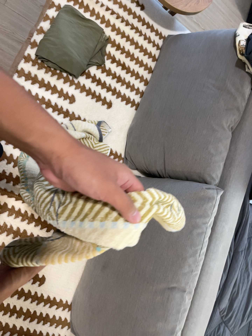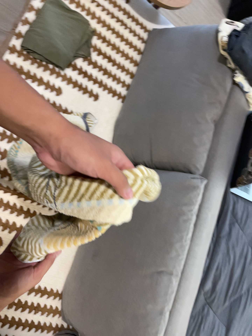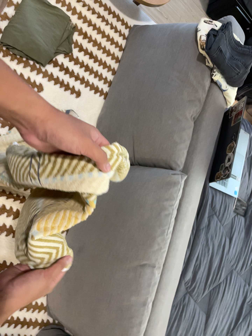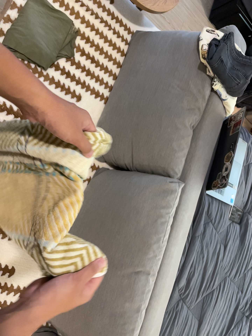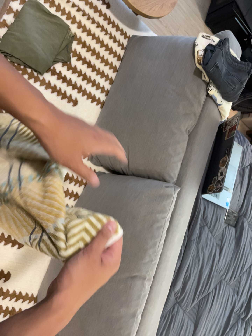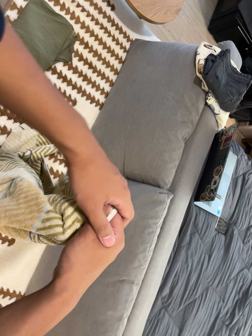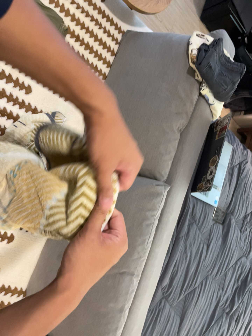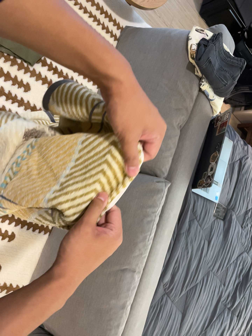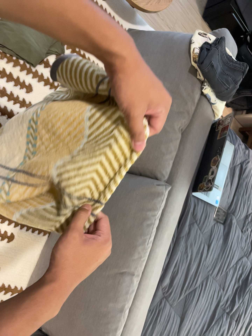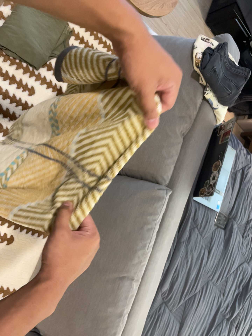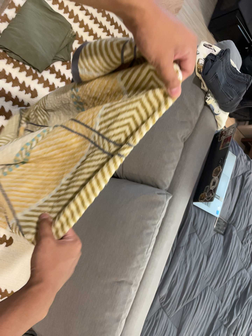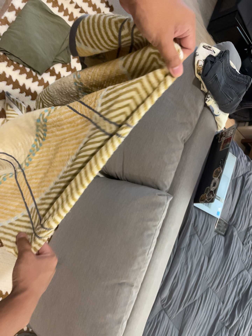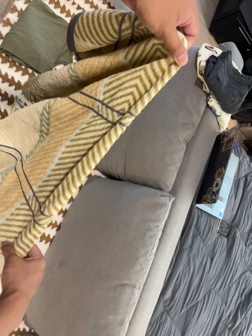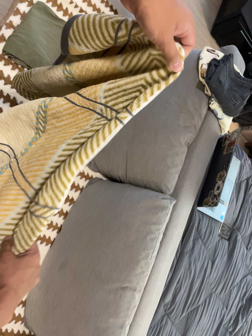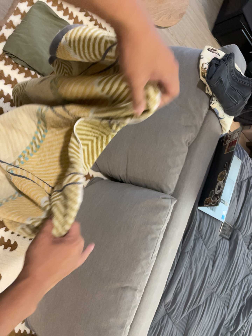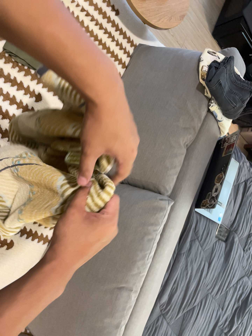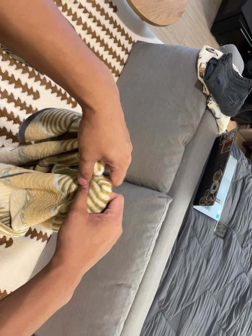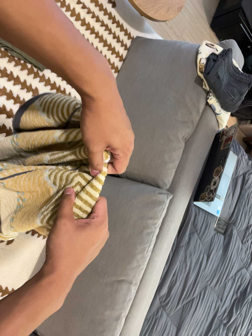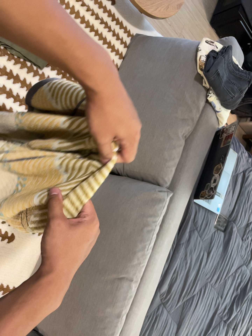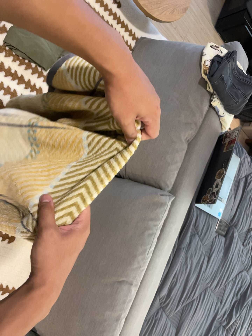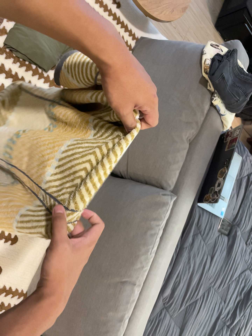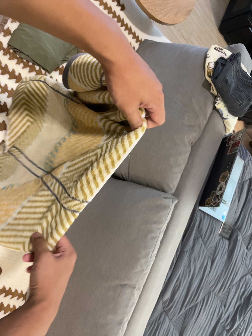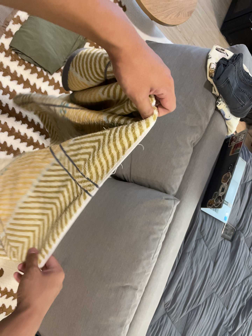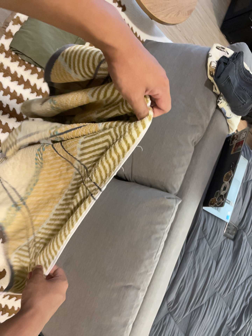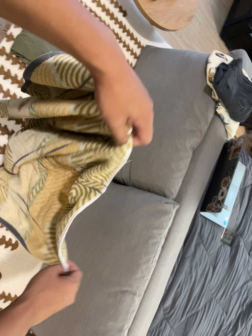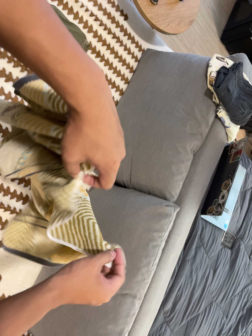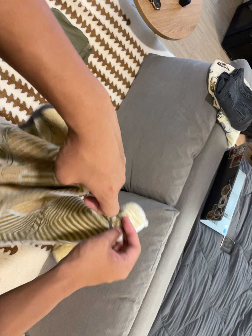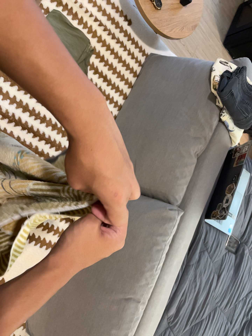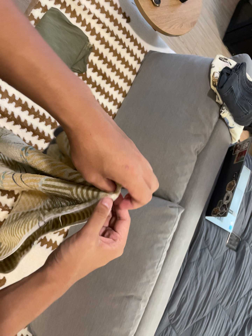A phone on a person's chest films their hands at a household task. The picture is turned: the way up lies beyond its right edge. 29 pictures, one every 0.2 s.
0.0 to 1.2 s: The scene slides to the left, as the camera pans about 10 degrees to its right. It travels toward the top of its view and backward, about 8 cm.
1.2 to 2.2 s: The camera shifts only a little, or ends up much as it began.
2.2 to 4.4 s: The camera shifts only a little, or ends up much as it began.
4.4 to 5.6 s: The camera shifts only a little, or ends up much as it began.
The film runs forward here.
